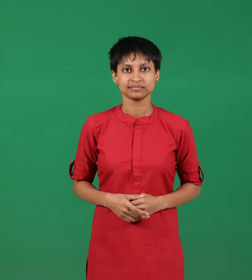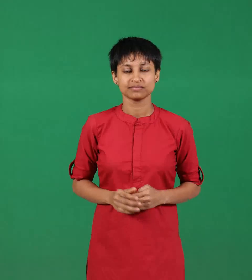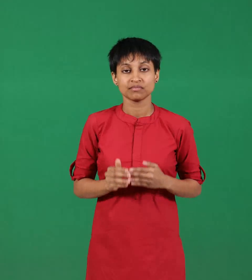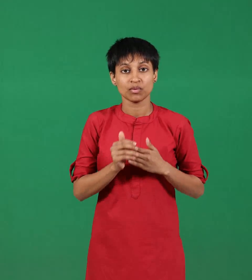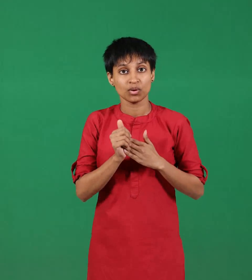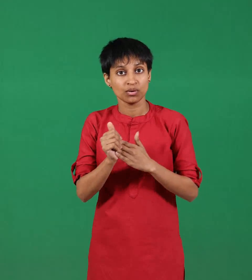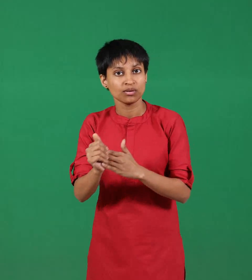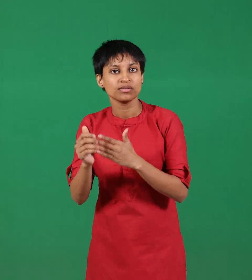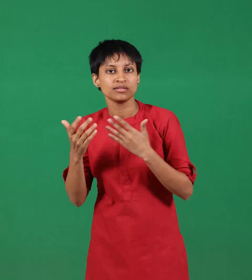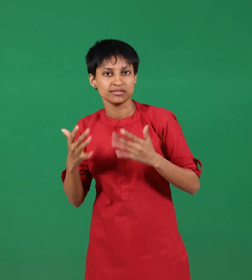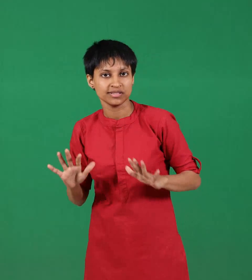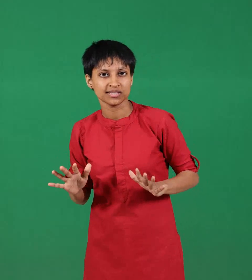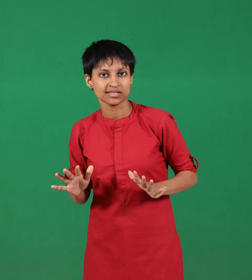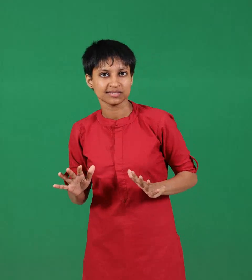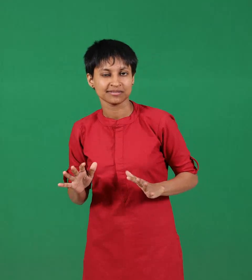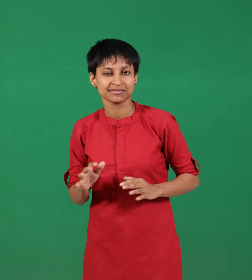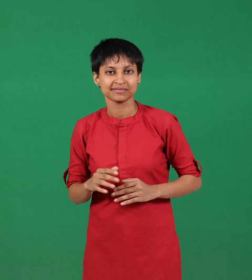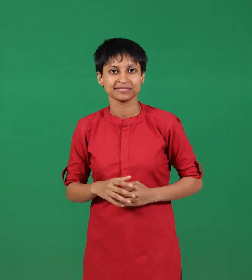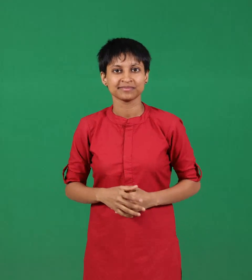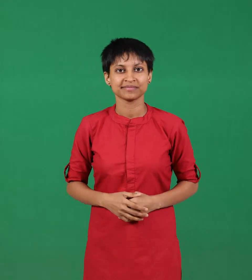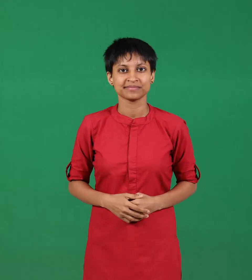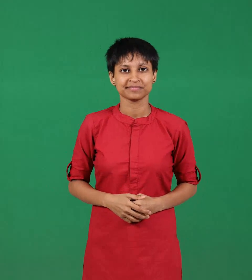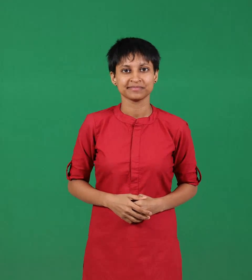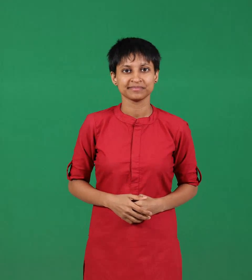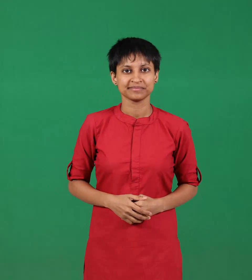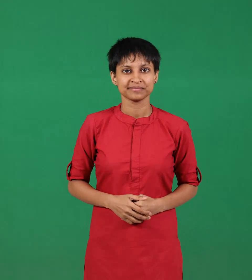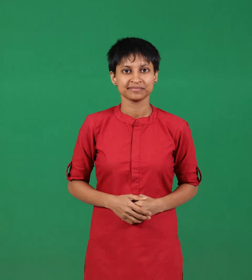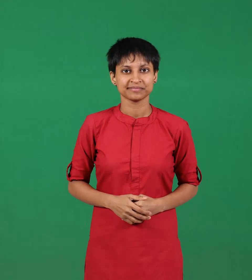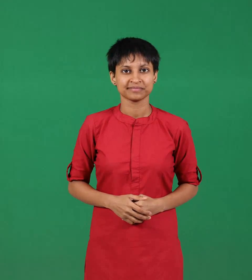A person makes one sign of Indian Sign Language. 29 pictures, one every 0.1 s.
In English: guided
